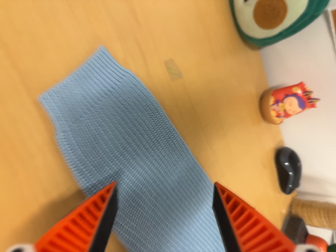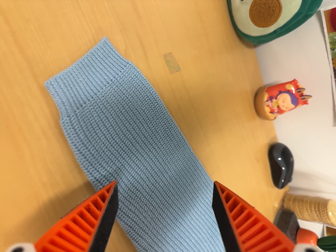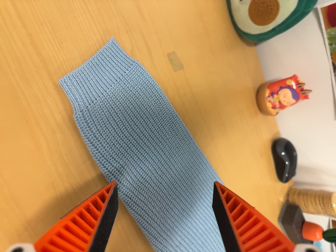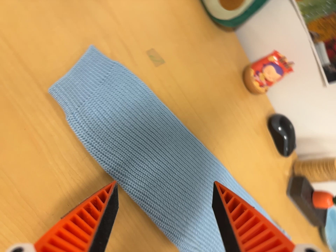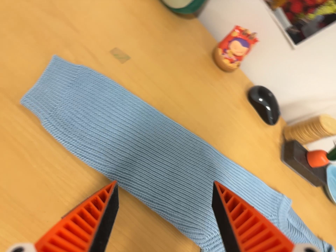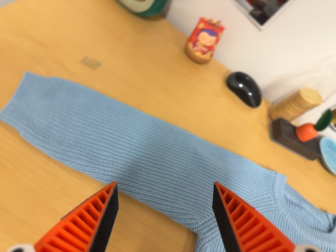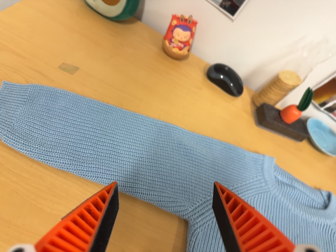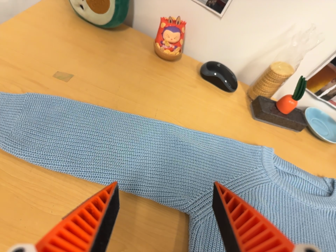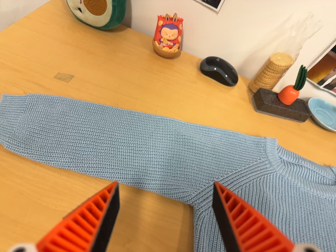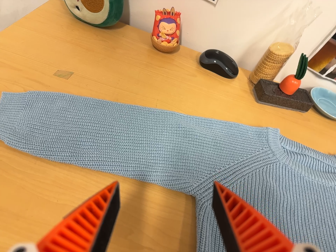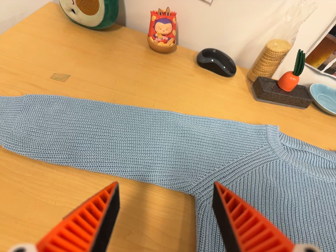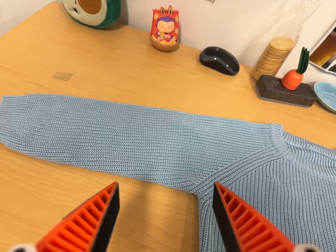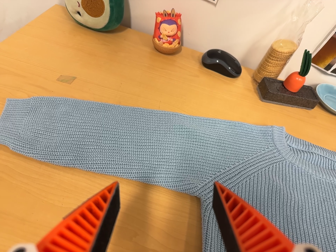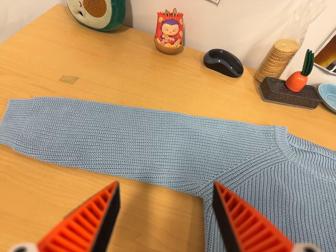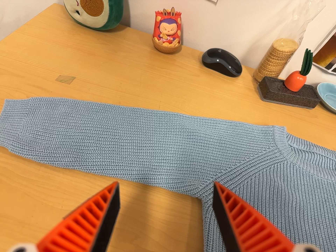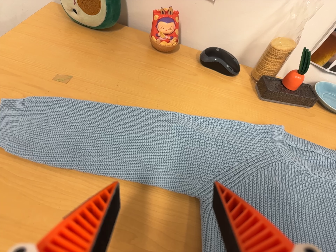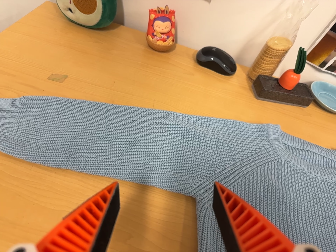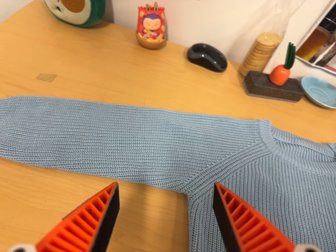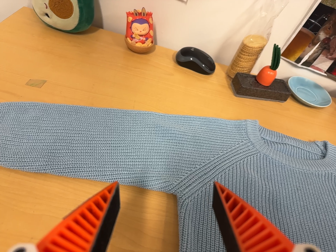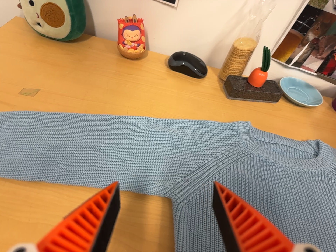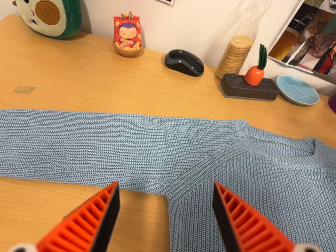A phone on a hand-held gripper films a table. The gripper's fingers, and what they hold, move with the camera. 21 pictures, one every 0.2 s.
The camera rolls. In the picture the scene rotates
counterclockwise.
0.0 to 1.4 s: The camera travels to its right, toward the bottom of its view and backward, about 22 cm, so close, fixed things drift to the left. Its aim tips toward the top of its view by about 10 degrees. It rolls about its line of sight by about 45 degrees, and the scene rotates counterclockwise.
1.4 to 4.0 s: The camera travels to its right, about 6 cm, so close, fixed things drift to the left. It rolls about its line of sight by about 10 degrees, and the scene rotates counterclockwise.
The film runs forward here.
